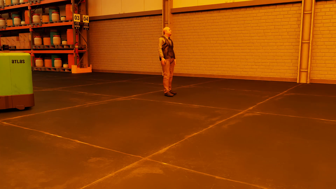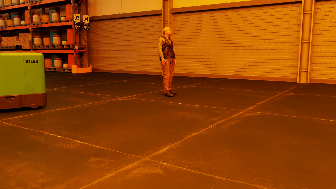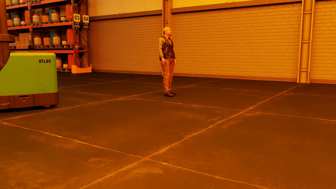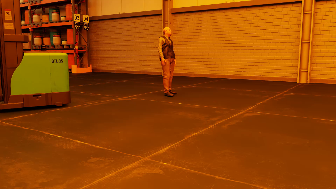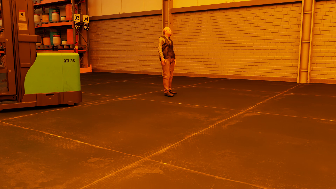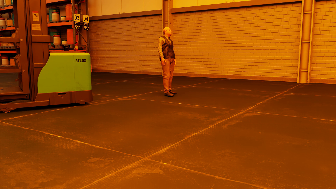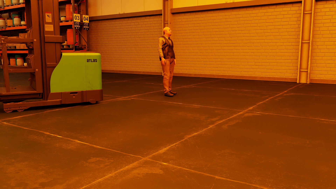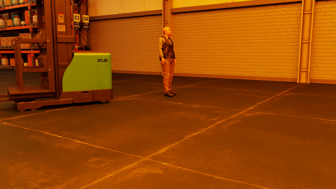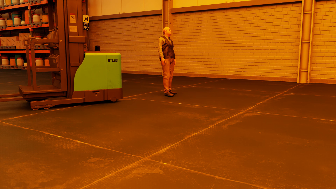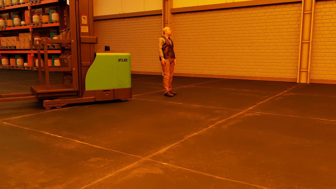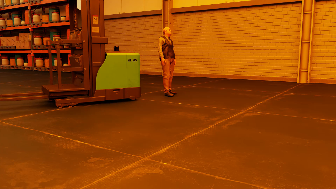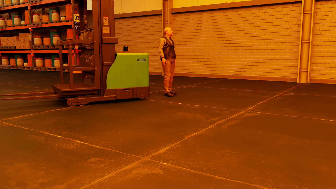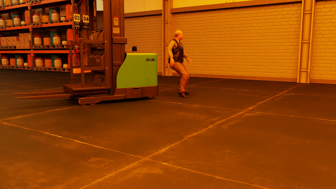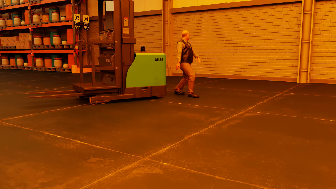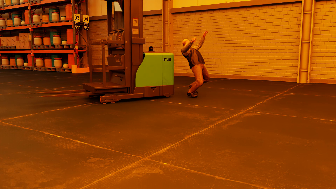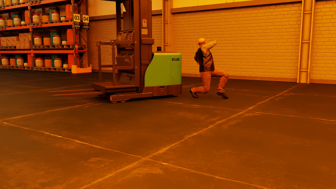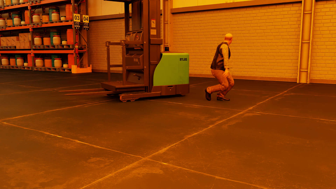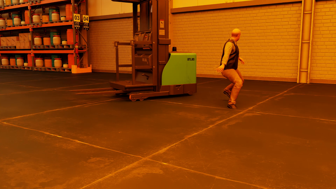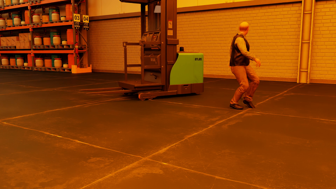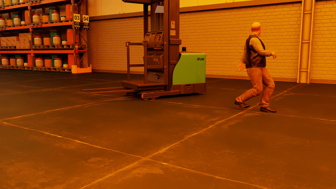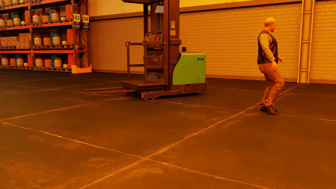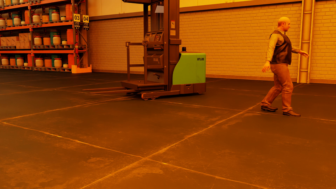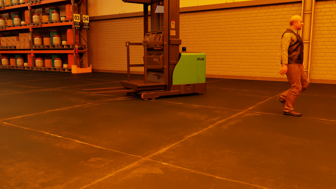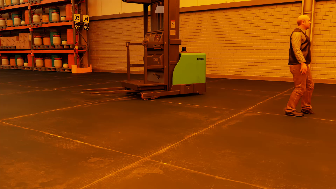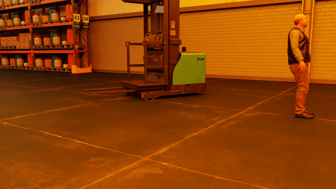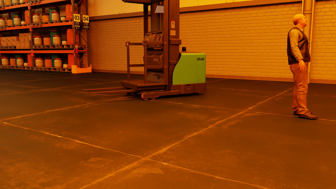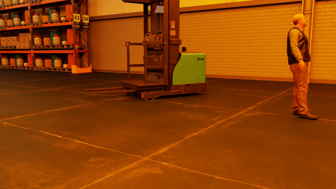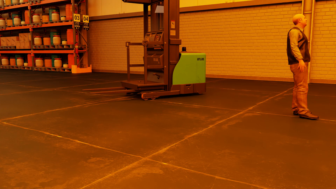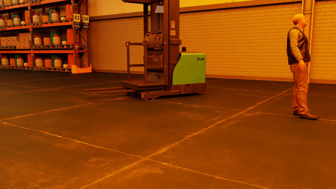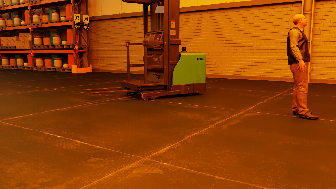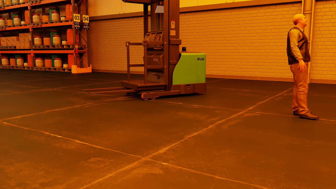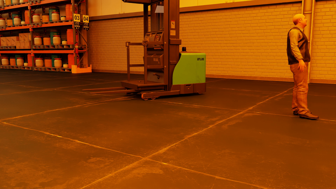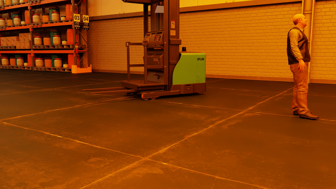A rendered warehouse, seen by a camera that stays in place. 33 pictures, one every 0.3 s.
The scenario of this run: Near miss between a forklift and a person.
